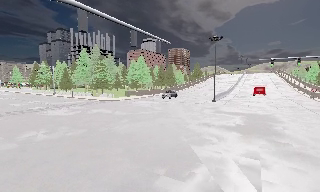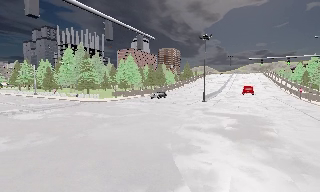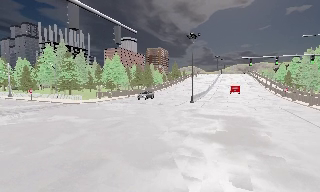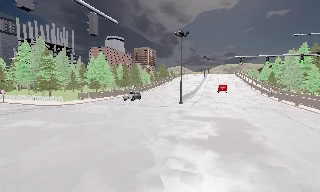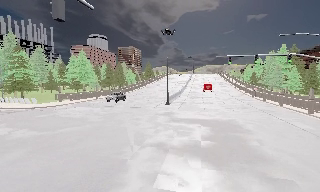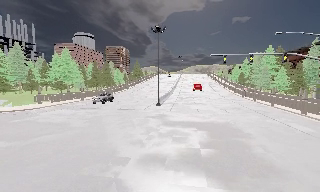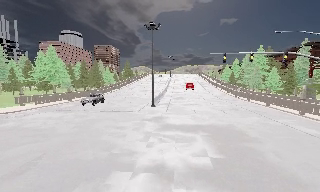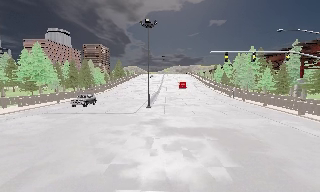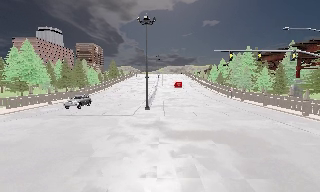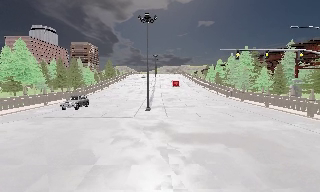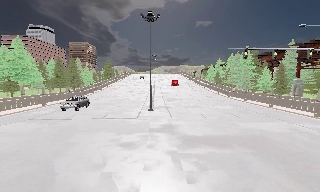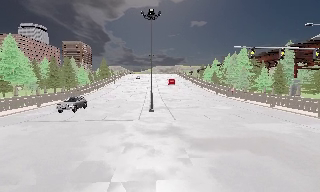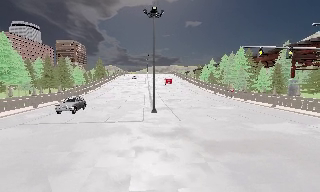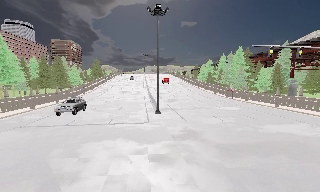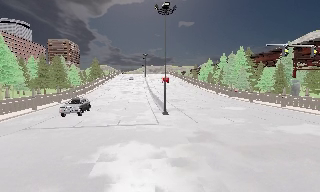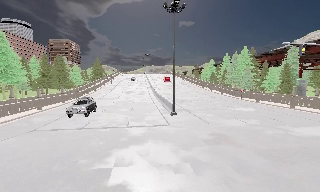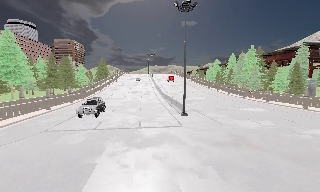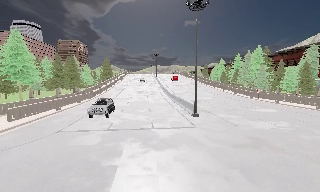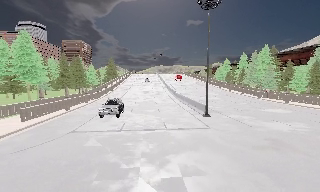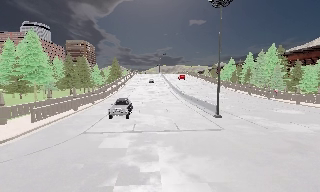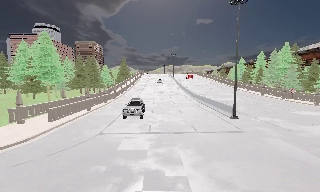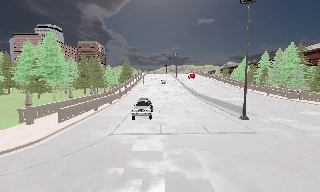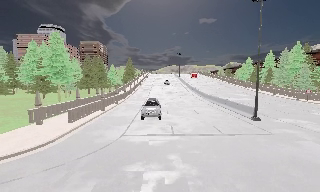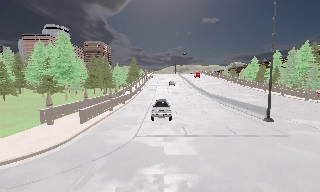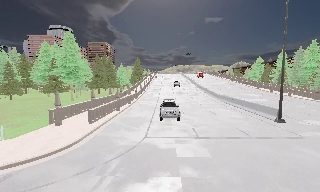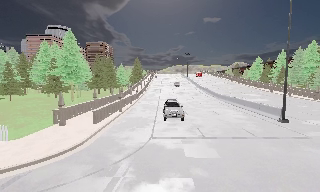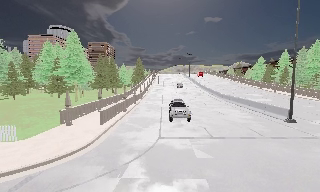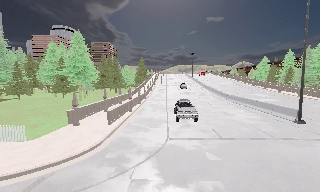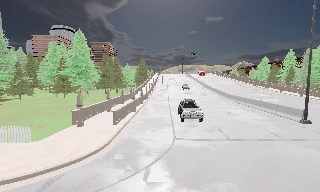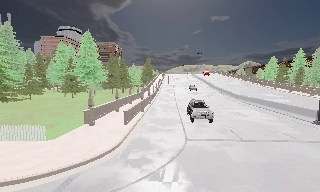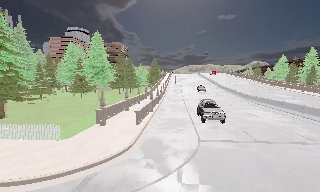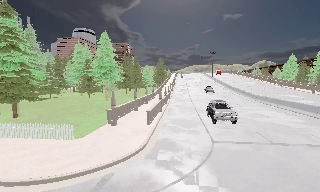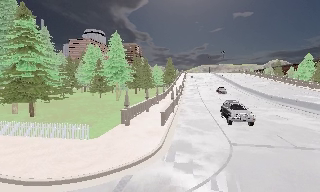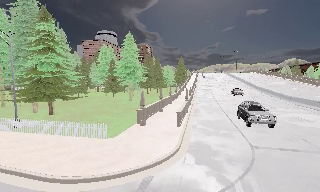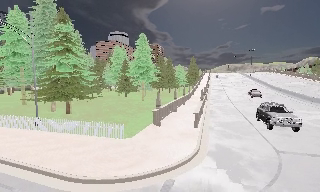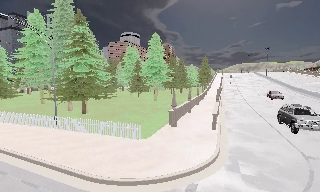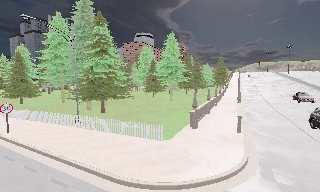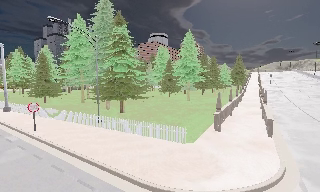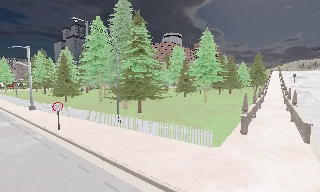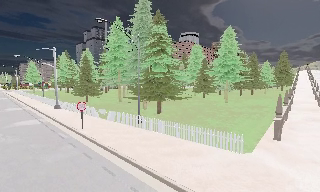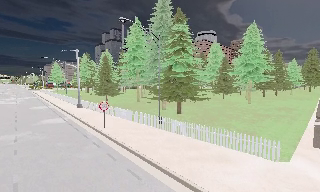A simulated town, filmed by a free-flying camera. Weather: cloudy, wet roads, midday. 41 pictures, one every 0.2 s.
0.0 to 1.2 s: The scene slides to the left, as the camera pans about 25 degrees to its right. It travels forward, about 8 m, so what stands in front looms larger.
1.2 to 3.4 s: The camera pans to its right, which is clockwise from overhead, by about 10 degrees. It travels to its left and forward, about 11 m, so close, fixed things drift to the right.
3.4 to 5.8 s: The camera travels to its left, about 8 m, so close, fixed things drift to the right. It loses speed.
5.8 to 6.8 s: The camera swings to its left by about 15 degrees, and the scene slides to the right. It travels to its left, about 2.5 m, so close, fixed things drift to the right.
6.8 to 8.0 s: The camera pans to its left, which is counterclockwise from overhead, by about 30 degrees. It travels to its left and forward, about 3.5 m, so close, fixed things drift to the right.
The film runs forward here.
